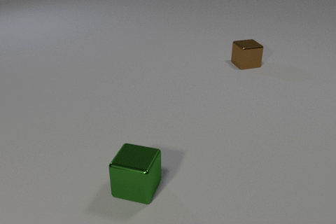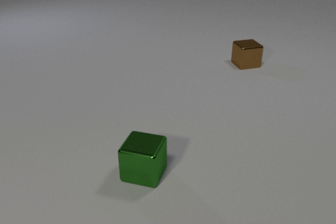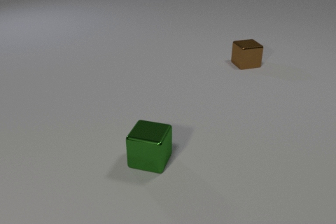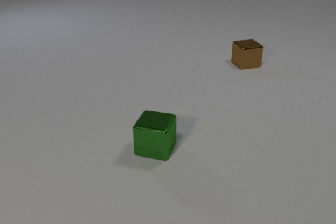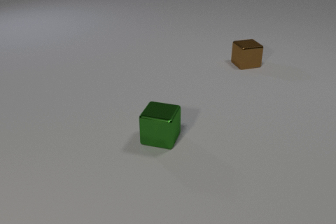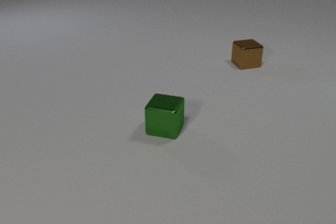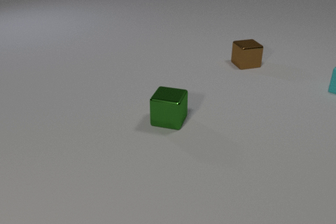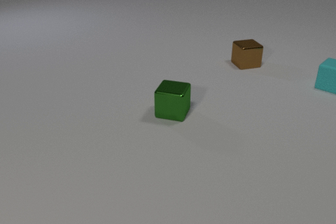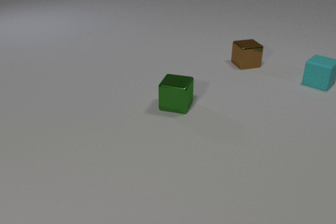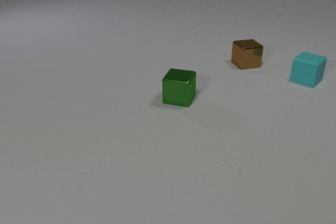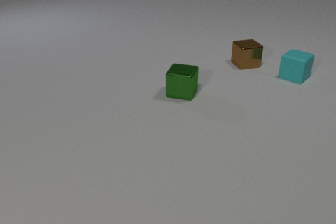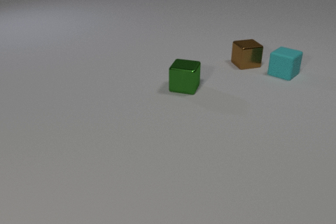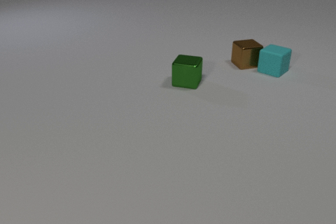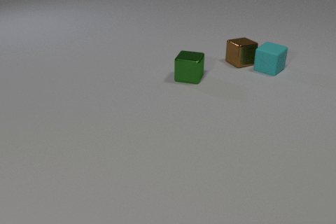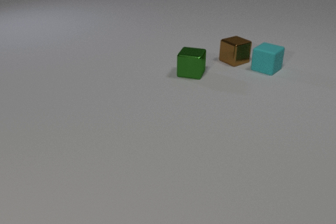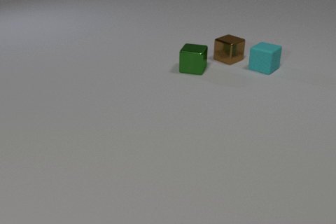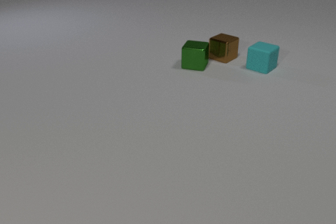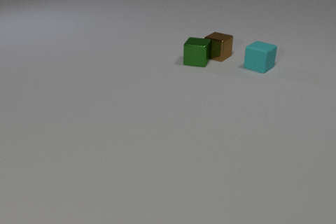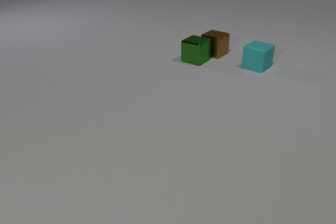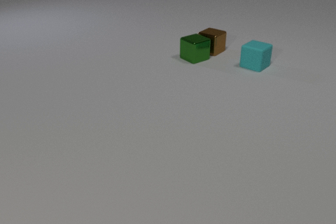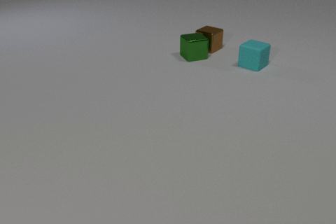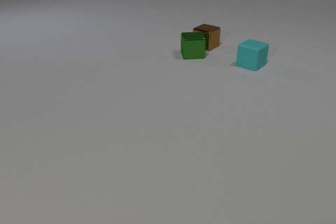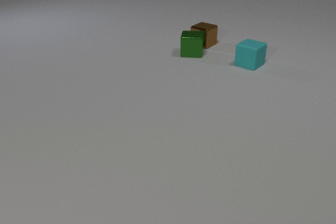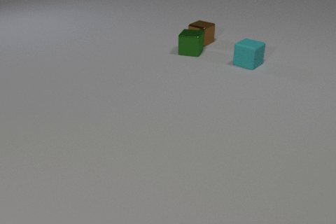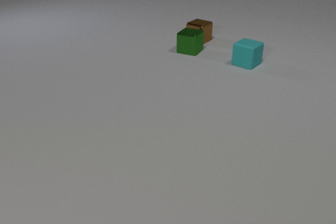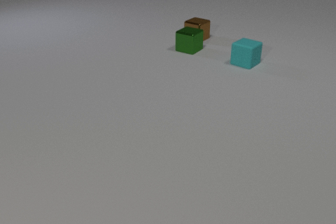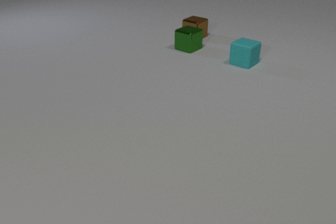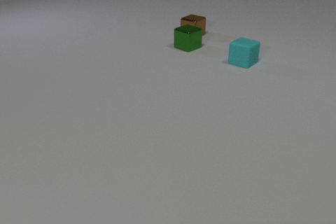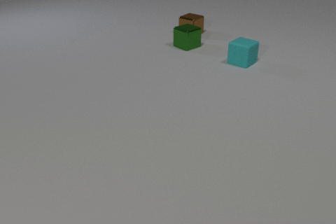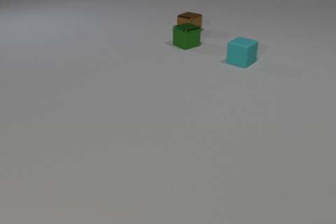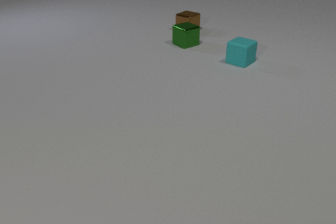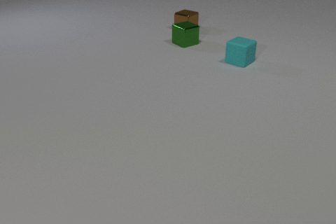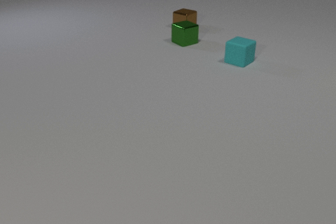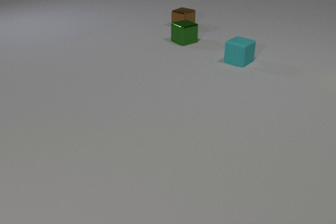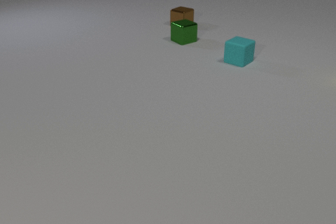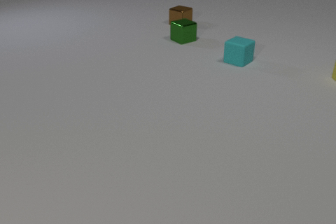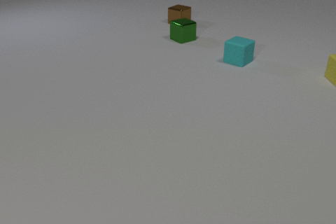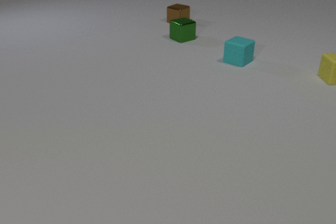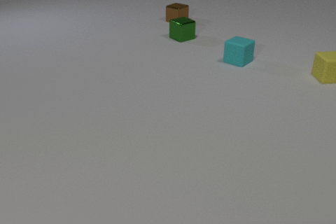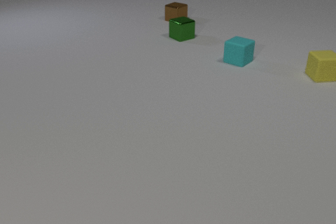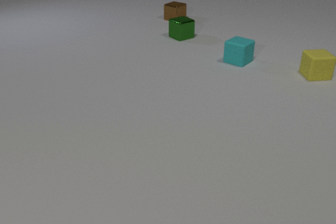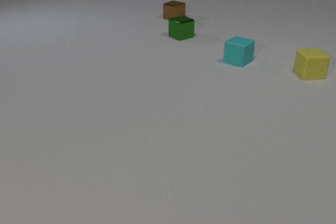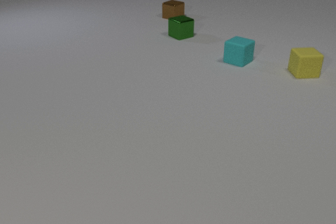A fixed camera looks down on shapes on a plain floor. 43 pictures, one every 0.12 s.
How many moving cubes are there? 4.
How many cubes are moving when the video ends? 3.
How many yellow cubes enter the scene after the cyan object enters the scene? 1.
0.00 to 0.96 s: The cyan rubber cube comes in at the right edge, slides to the left. The green metal cube slides away from the camera.
0.96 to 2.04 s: The cyan rubber cube slides to the left and away from the camera. The brown metal cube slides to the left and away from the camera, spins so that its near face slides to the right, counterclockwise seen from above. The green metal cube slides away from the camera. The cyan rubber cube and the brown metal cube collide. The brown metal cube and the green metal cube collide.
2.04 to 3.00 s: The cyan rubber cube slides to the left and away from the camera. The brown metal cube slides away from the camera and to the left. The green metal cube slides away from the camera, spins so that its near face slides to the left, clockwise seen from above.
3.00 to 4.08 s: The cyan rubber cube slides to the left. The brown metal cube slides away from the camera. The green metal cube slides away from the camera, spins so that its near face slides to the left, clockwise seen from above.
4.08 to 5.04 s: The brown metal cube slides away from the camera. The yellow rubber cube comes in at the right edge, slides to the left. The green metal cube slides away from the camera.
